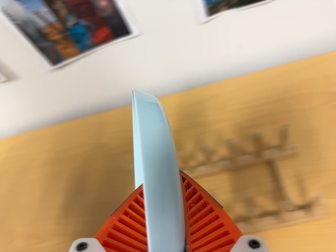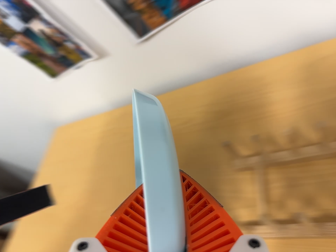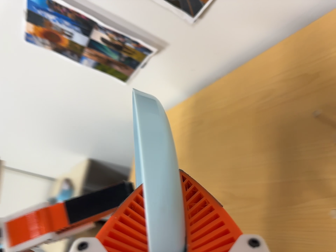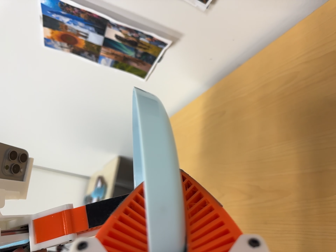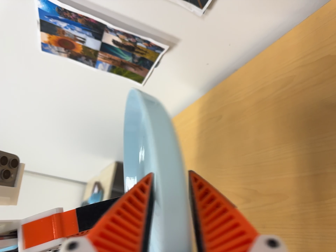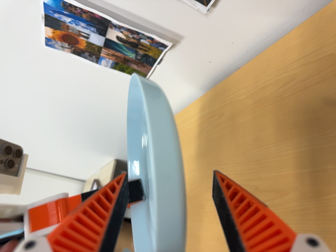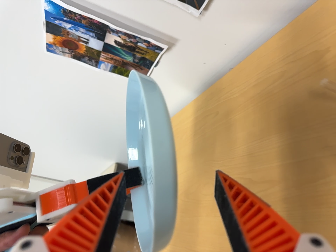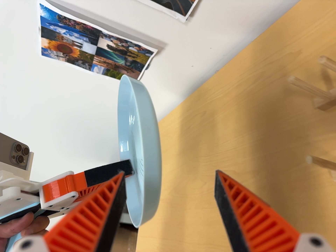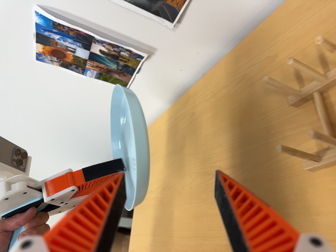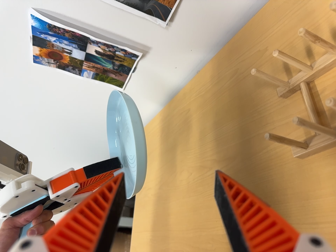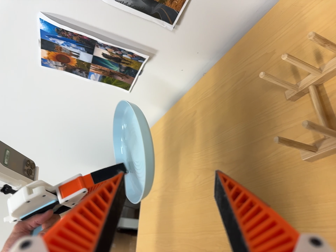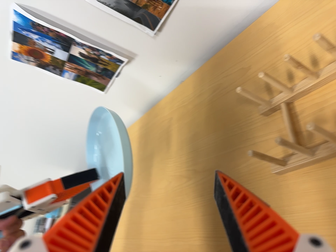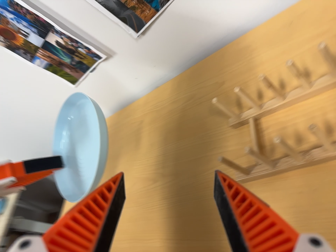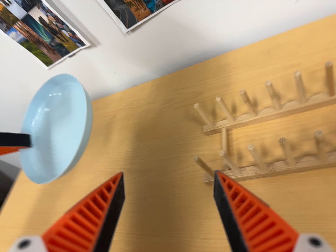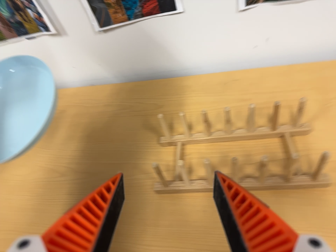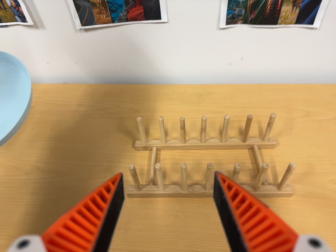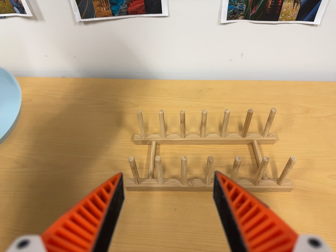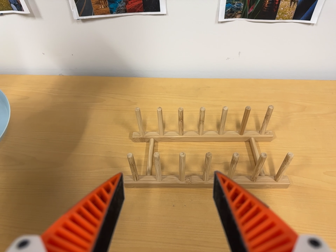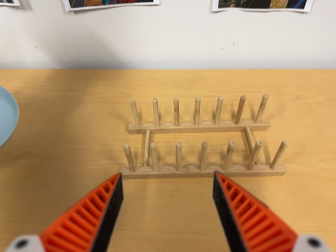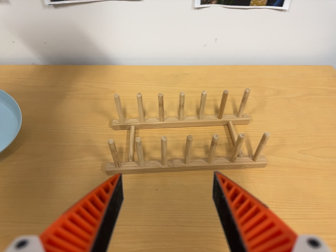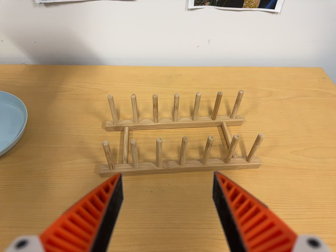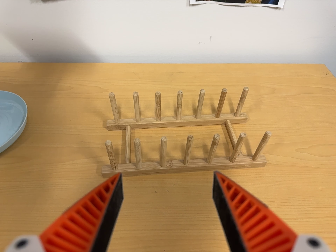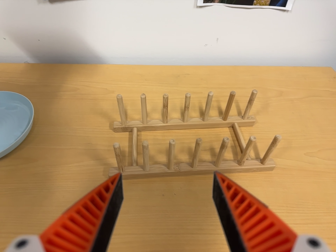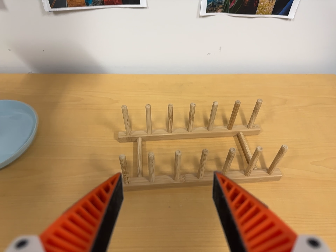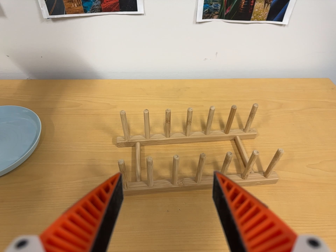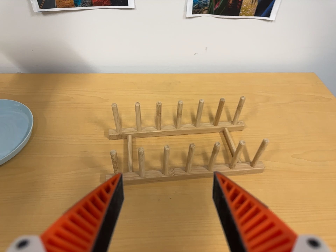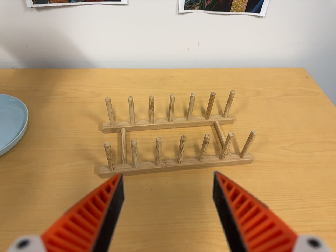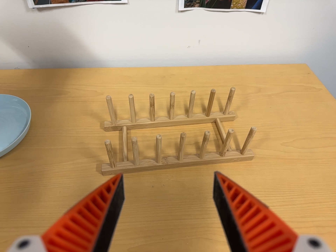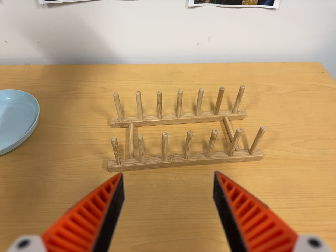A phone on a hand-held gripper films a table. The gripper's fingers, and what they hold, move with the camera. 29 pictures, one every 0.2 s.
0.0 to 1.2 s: The camera pans to its left by about 45 degrees. It travels forward, about 9 cm. It rolls about its line of sight by about 15 degrees, and the scene rotates counterclockwise.
1.2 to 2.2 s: The camera travels backward, about 9 cm, so what stands in front gets smaller.
2.2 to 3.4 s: The scene slides to the left, as the camera pans about 45 degrees to its right. It travels to its left and toward the bottom of its view, about 16 cm. Its aim tips toward the top of its view by about 10 degrees. It rolls about its line of sight by about 35 degrees, and the scene rotates clockwise.
3.4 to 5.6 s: The camera shifts only a little, or ends up much as it began.
The film runs backward here.
